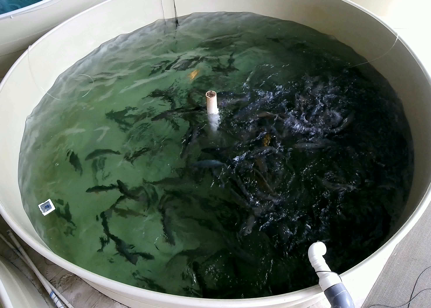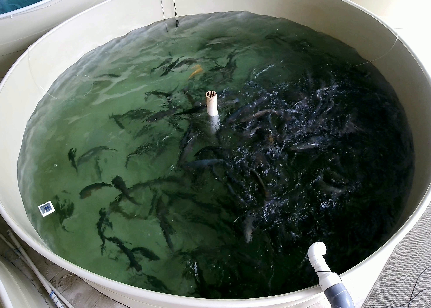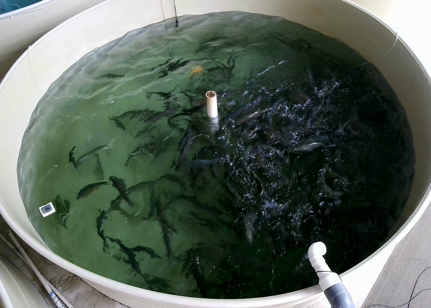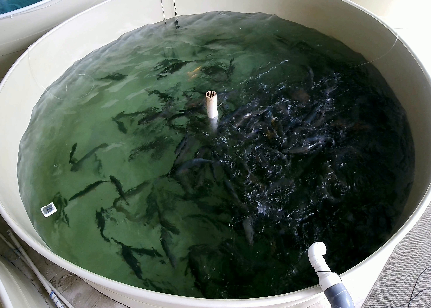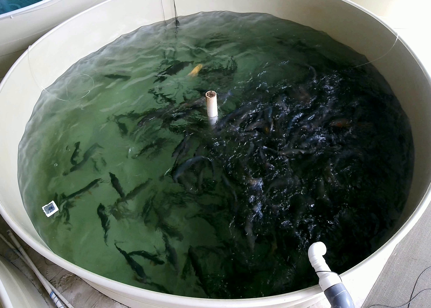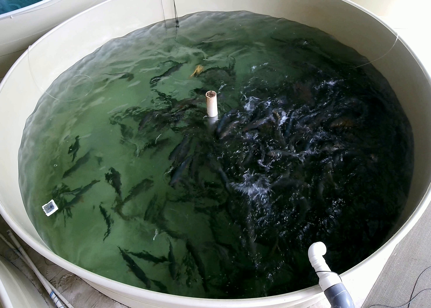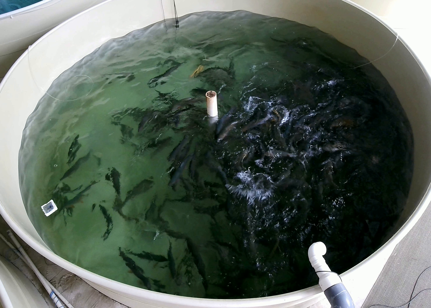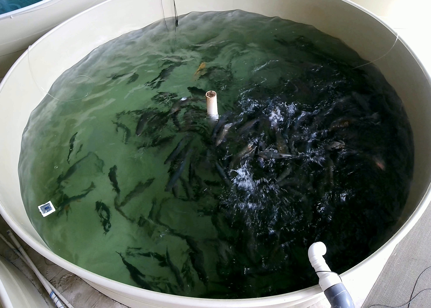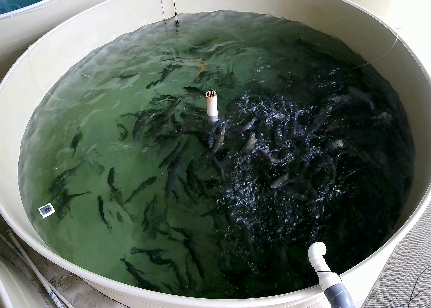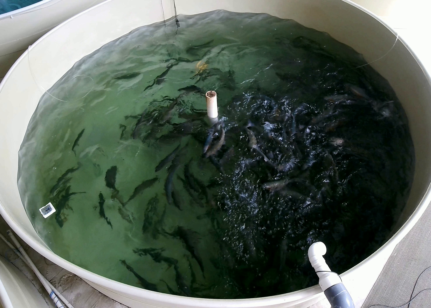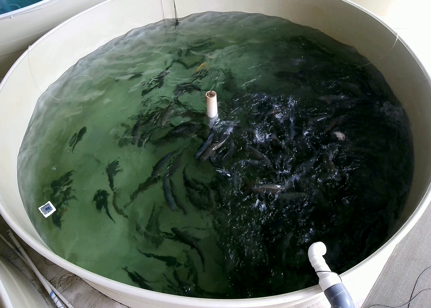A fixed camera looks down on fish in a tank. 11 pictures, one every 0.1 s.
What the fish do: Strong feeding.
